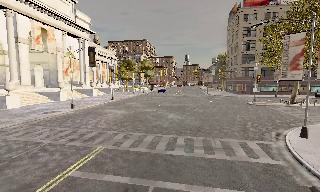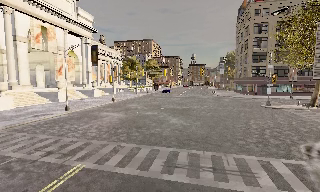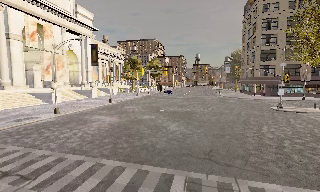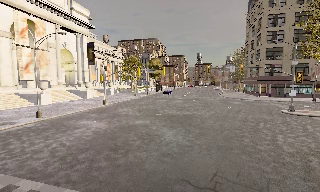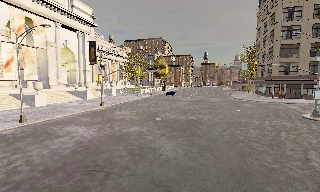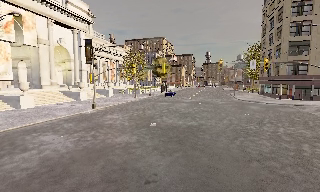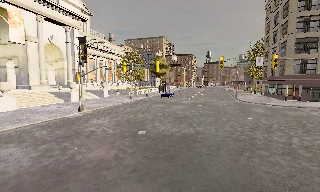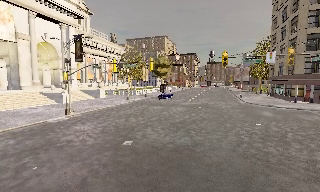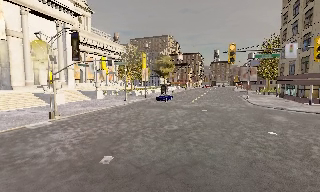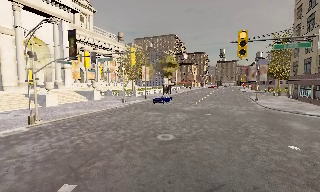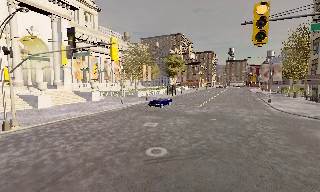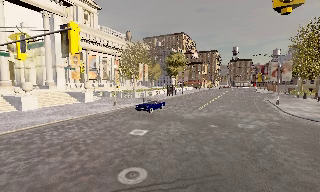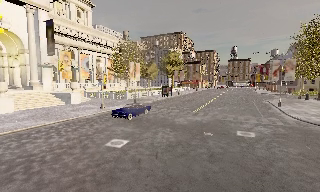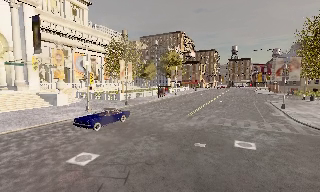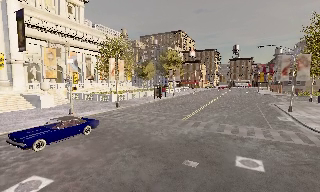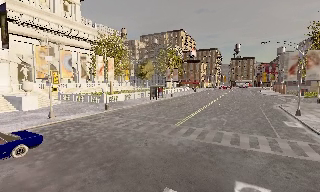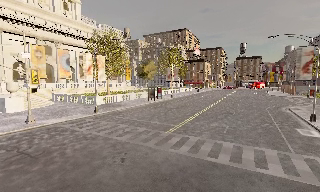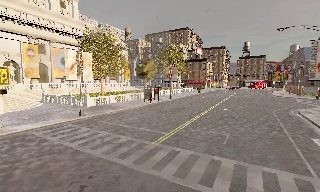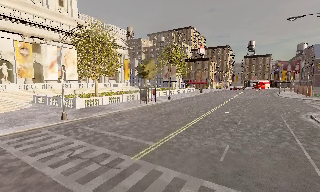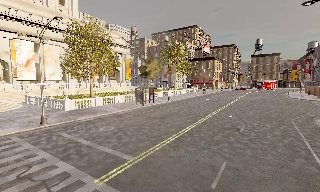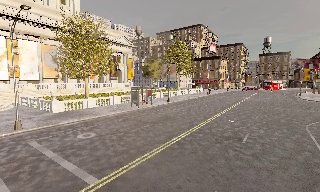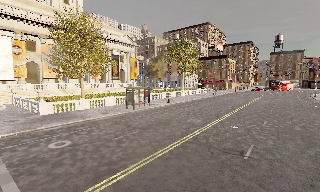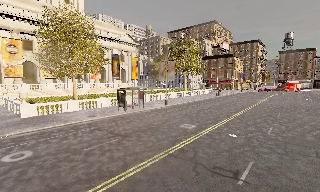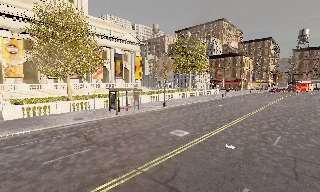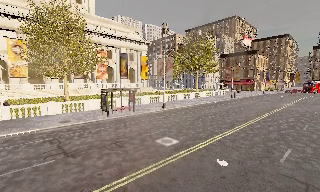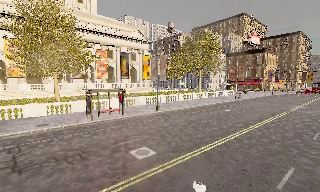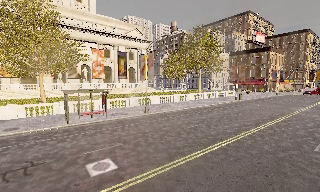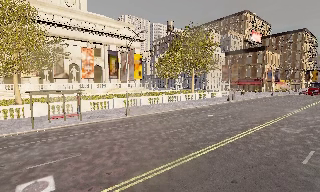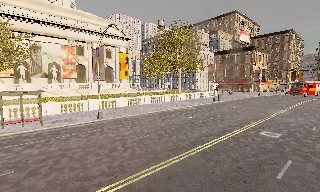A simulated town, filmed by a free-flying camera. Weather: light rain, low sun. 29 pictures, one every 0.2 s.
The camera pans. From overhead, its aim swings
counterclockwise.
0.0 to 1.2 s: The camera travels forward, about 13 m, so what stands in front looms larger.
1.2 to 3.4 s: The camera pans to its left, which is counterclockwise from overhead, by about 10 degrees. It travels forward and to its right, about 25 m, so what stands in front looms larger.
3.4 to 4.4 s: The camera pans to its left, which is counterclockwise from overhead, by about 10 degrees. It travels forward and to its right, about 11 m, so what stands in front looms larger.
4.4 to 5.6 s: The camera travels to its right and forward, about 13 m, so close, fixed things drift to the left.
The film runs forward here.
